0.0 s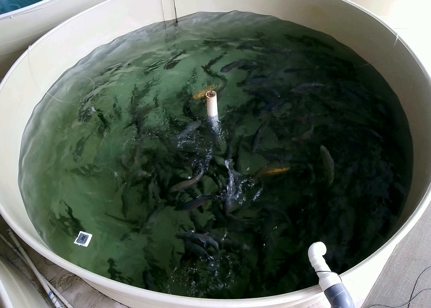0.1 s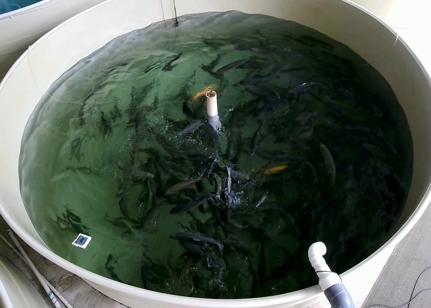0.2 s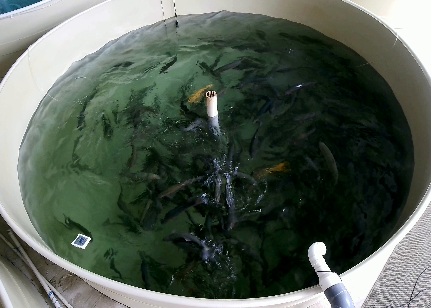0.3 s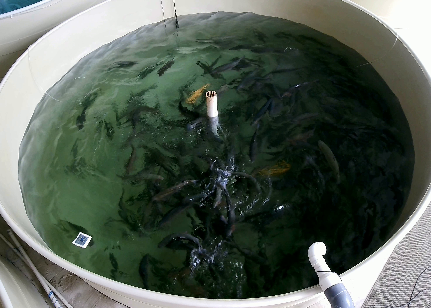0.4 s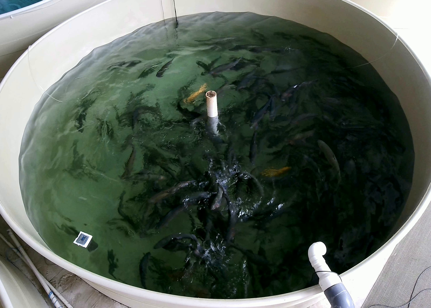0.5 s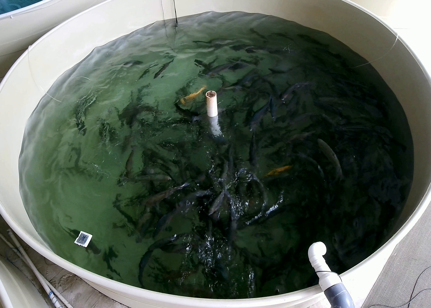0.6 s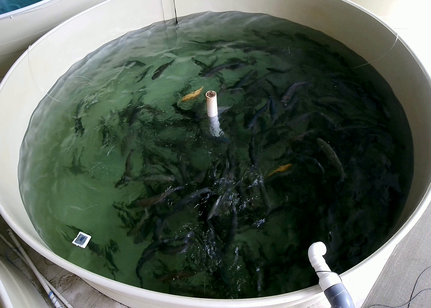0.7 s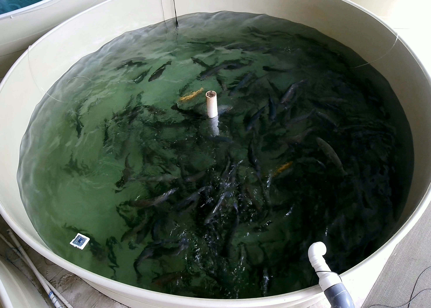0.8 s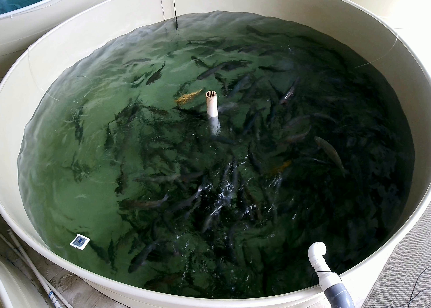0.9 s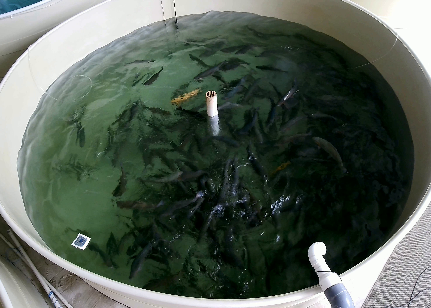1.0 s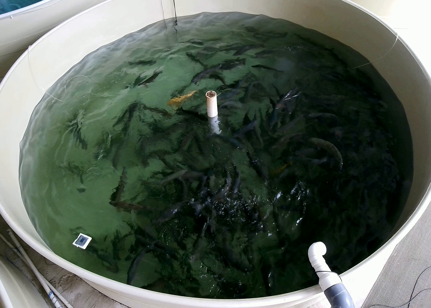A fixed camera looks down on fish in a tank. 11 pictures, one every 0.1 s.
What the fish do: Foraging.
